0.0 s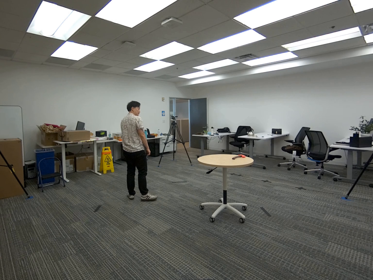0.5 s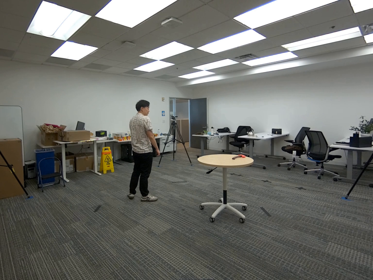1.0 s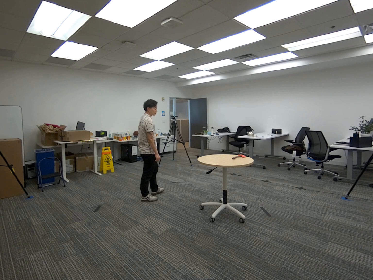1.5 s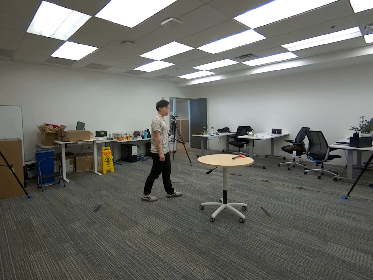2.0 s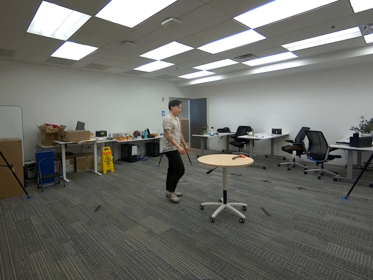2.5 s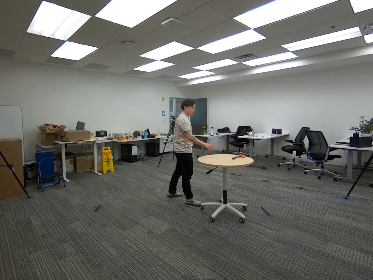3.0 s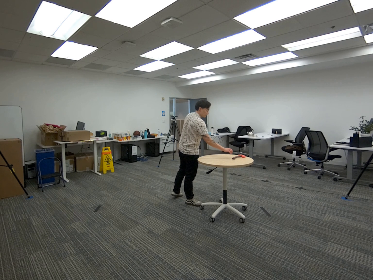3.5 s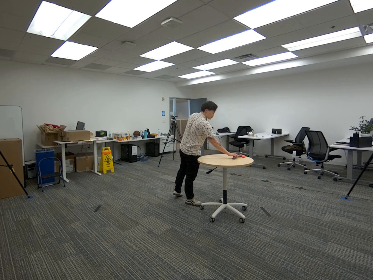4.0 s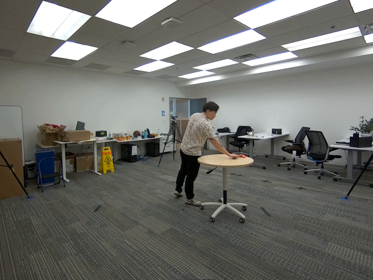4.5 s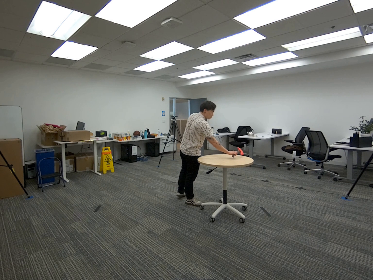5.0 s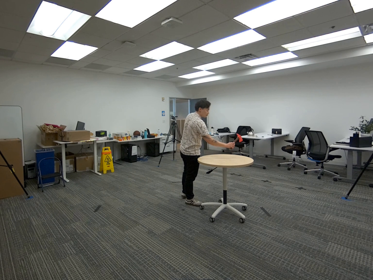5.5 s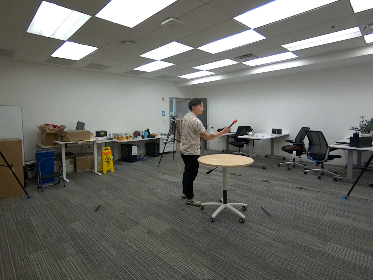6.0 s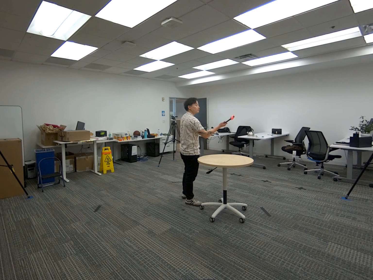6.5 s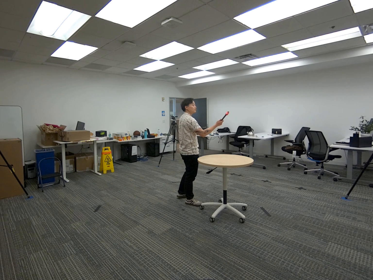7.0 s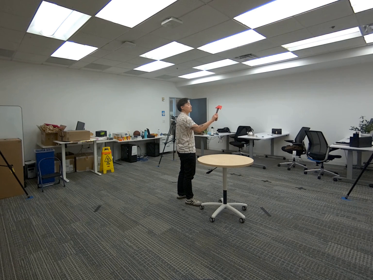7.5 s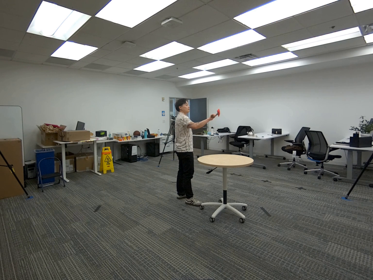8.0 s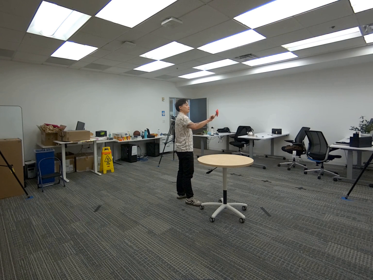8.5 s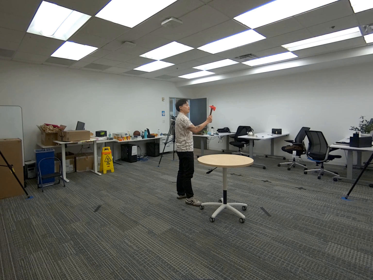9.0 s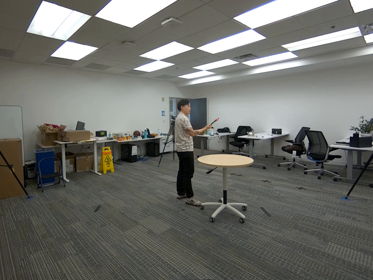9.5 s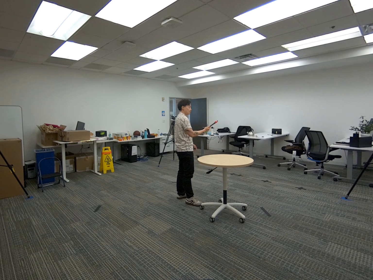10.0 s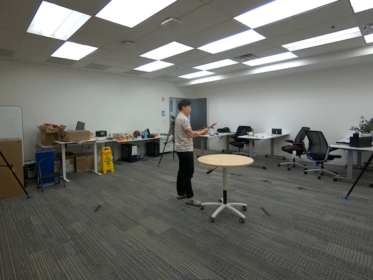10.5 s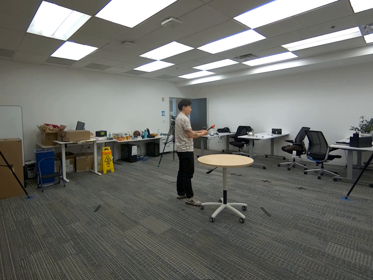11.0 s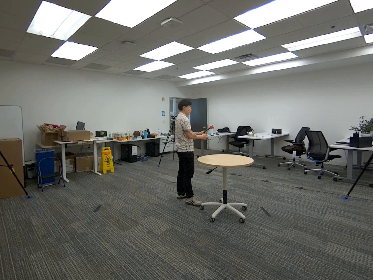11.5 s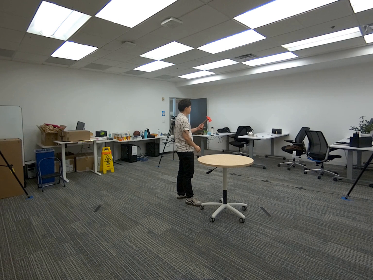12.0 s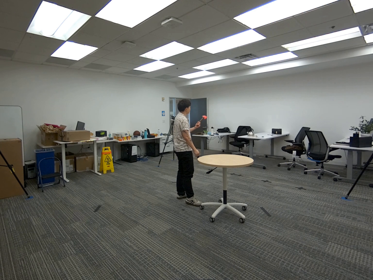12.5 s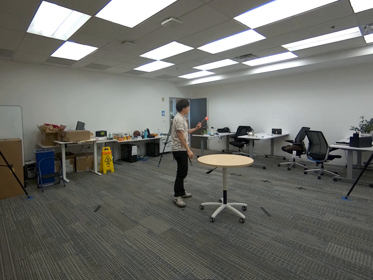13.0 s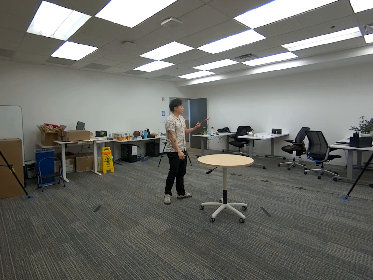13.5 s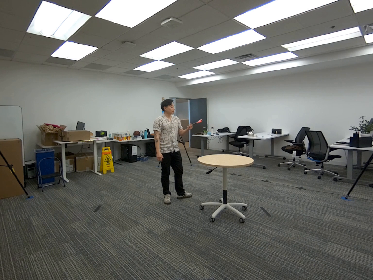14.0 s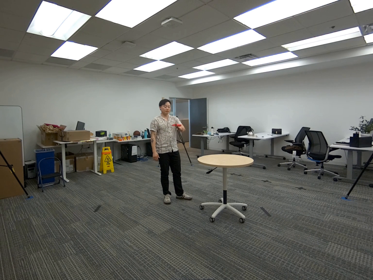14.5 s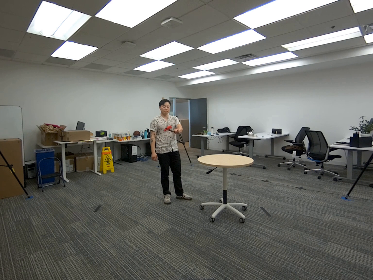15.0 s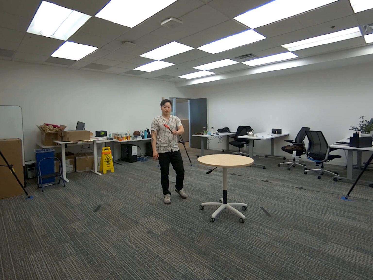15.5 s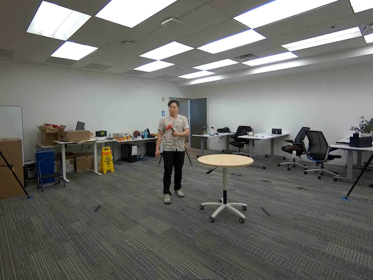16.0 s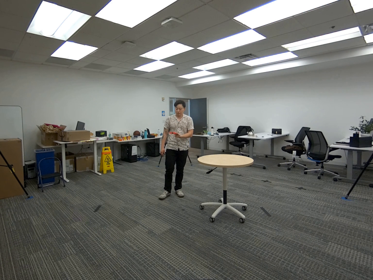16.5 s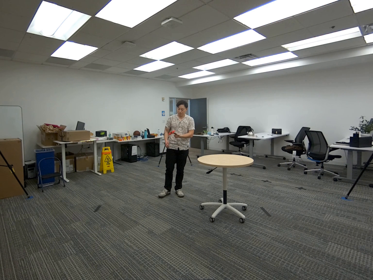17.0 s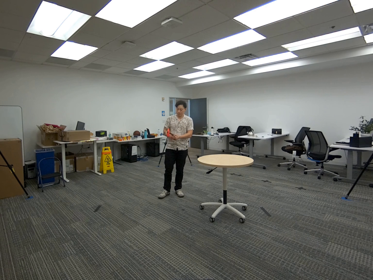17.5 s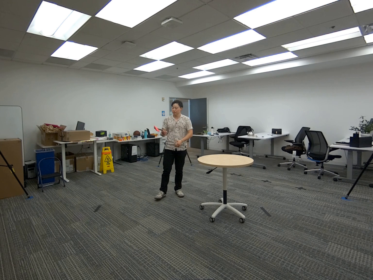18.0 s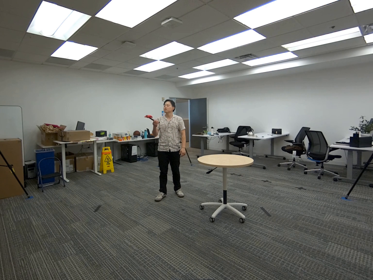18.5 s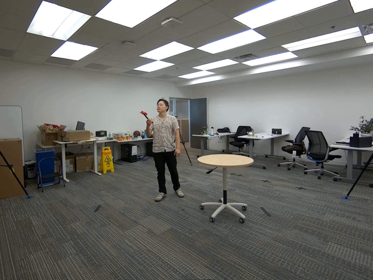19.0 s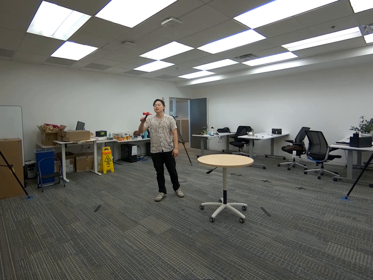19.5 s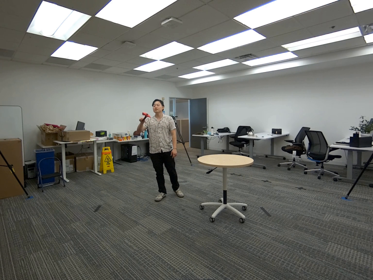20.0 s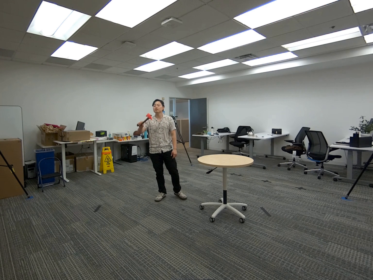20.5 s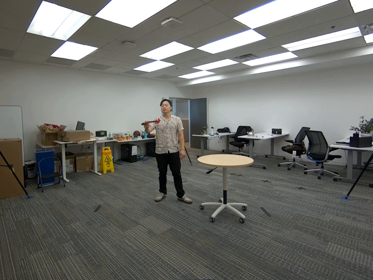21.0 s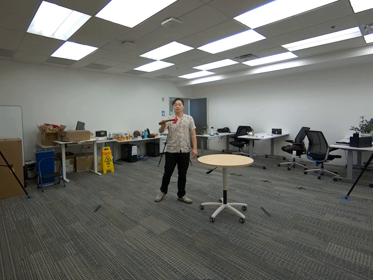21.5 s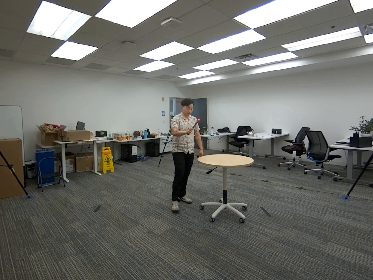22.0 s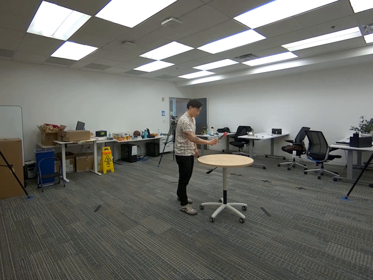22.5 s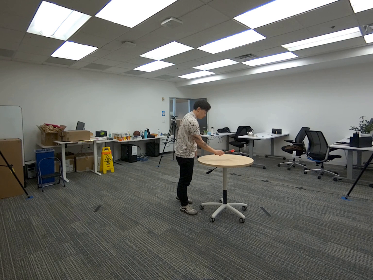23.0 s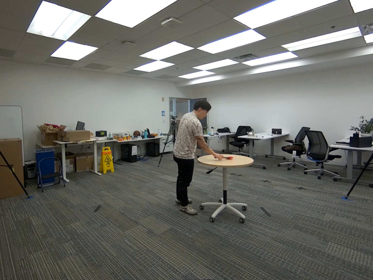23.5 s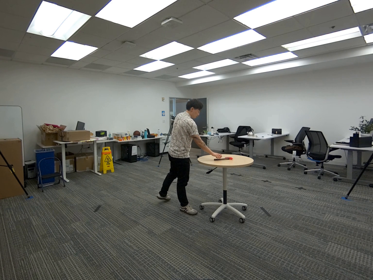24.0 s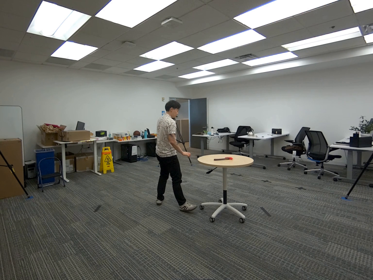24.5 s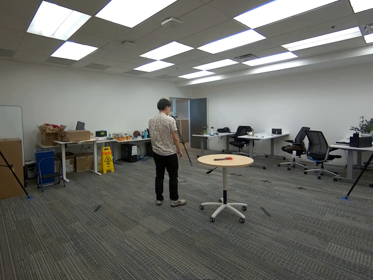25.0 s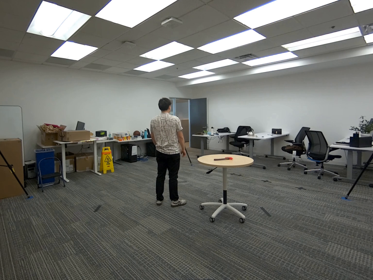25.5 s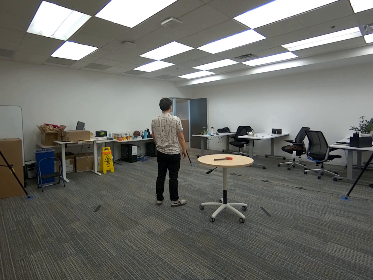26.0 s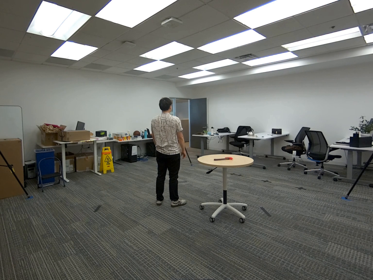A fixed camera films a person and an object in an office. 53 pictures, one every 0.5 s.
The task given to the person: Walk to the hatchet on the round table and pick it up with your right hand. Examine it while passing it from your right hand to your left hand and then back to your right hand. When you are finished, place the hatchet back on the round table.
